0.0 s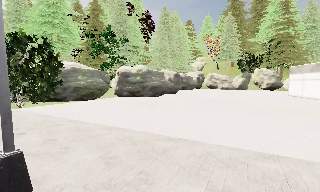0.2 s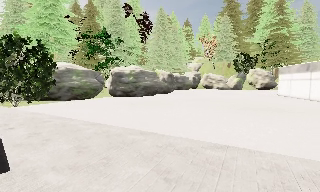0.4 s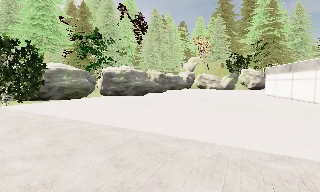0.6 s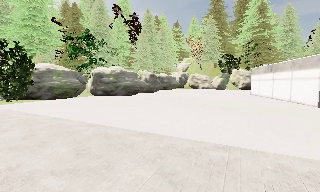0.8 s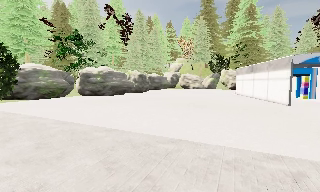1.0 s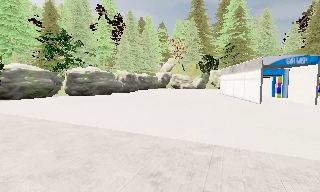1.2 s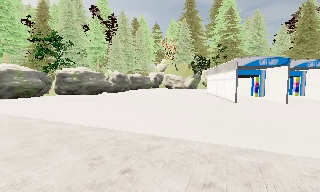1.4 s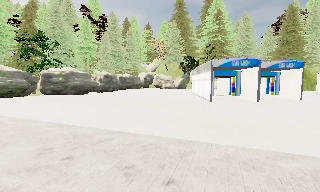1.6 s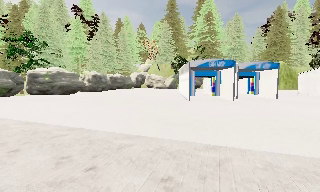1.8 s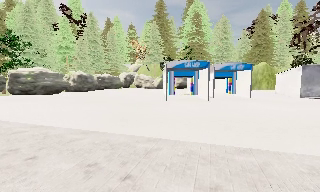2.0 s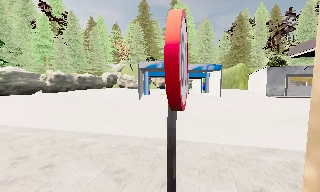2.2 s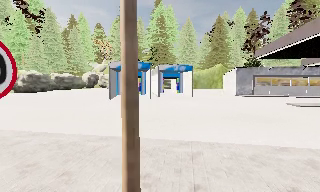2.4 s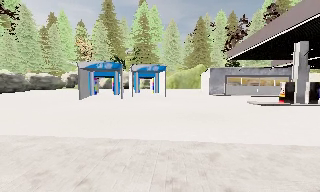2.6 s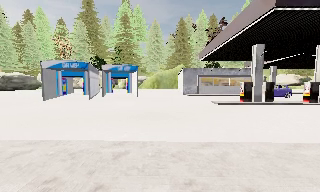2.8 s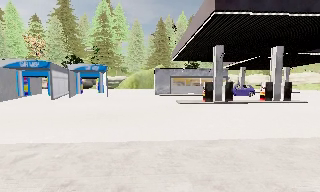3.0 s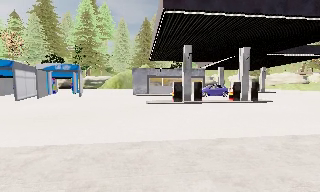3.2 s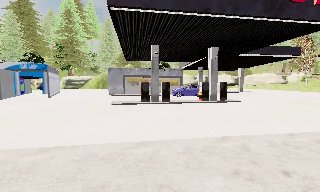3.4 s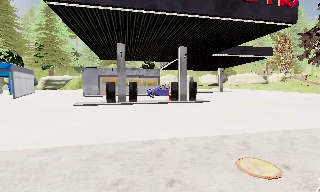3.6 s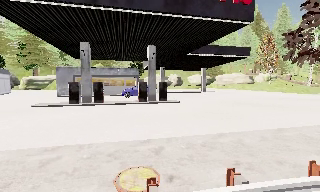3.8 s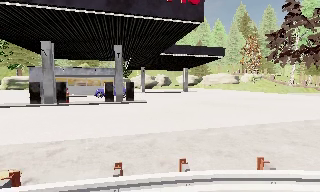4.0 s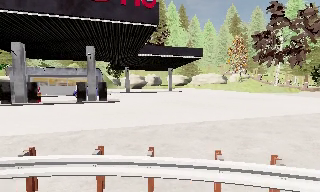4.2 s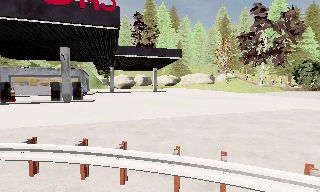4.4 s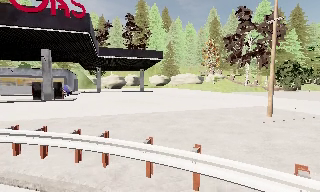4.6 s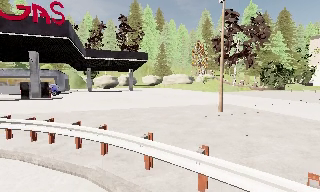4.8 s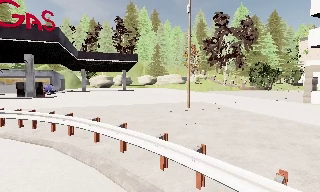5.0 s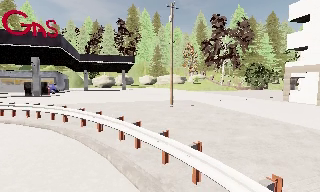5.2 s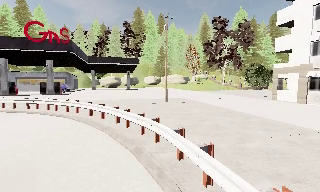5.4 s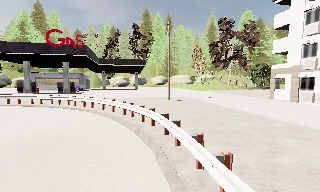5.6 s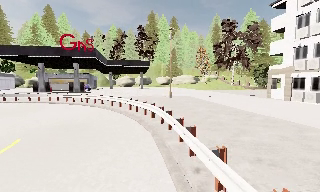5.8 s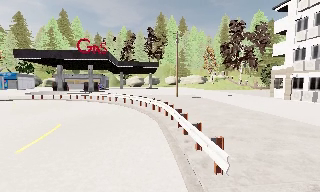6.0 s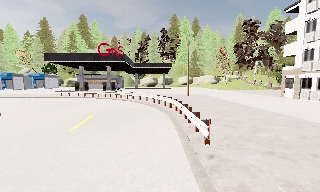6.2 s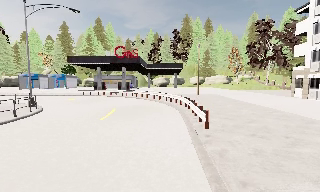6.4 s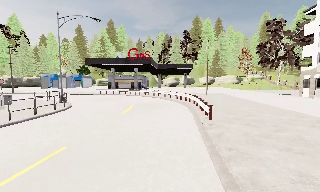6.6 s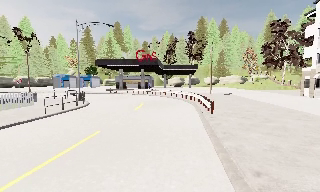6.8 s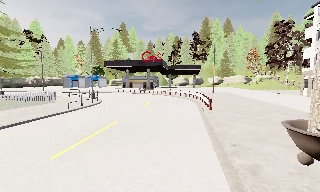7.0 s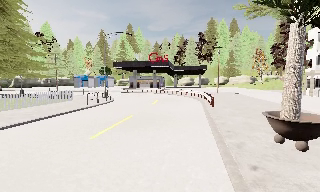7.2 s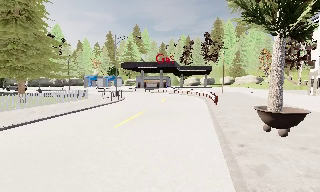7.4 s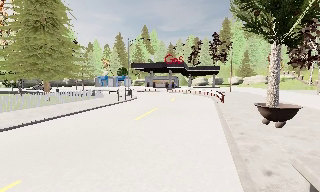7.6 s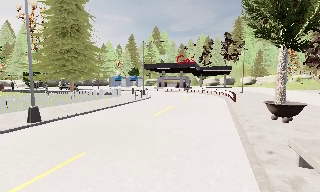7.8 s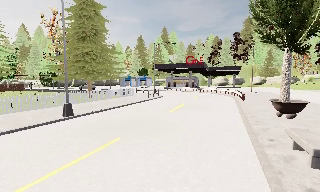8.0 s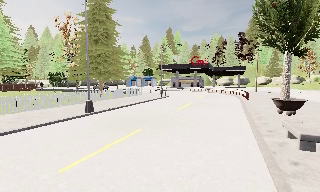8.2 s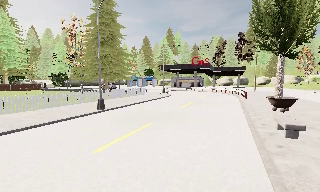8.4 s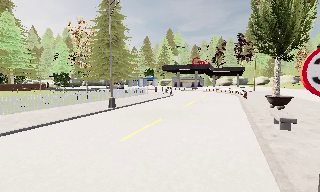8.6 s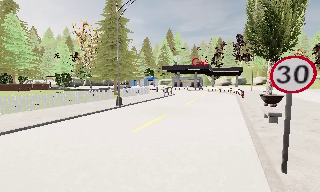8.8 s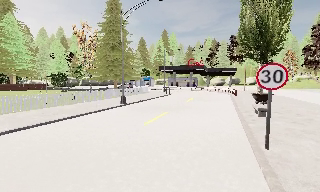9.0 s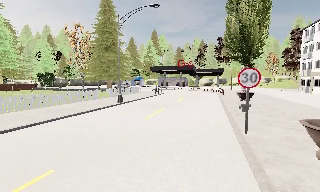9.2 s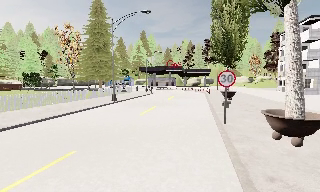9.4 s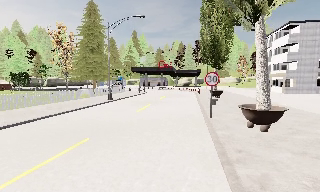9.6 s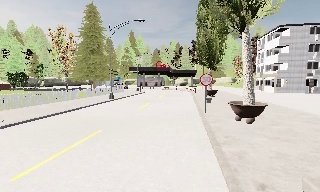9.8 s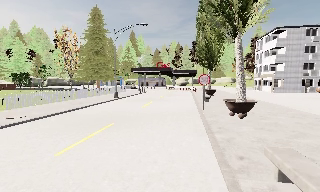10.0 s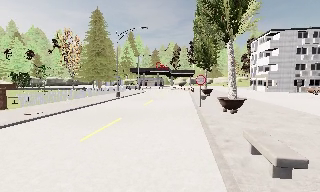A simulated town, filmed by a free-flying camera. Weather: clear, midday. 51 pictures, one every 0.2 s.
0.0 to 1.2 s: The camera travels to its right and backward, about 8 m, so close, fixed things drift to the left.
1.2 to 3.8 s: The camera pans to its right, which is clockwise from overhead, by about 35 degrees. It travels to its right, about 25 m, so close, fixed things drift to the left.
3.8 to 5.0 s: The camera travels to its right and backward, about 13 m, so close, fixed things drift to the left.
5.0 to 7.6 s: The camera pans to its left, which is counterclockwise from overhead, by about 35 degrees. It travels backward, about 19 m.
7.6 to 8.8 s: The camera travels backward and to its left, about 6 m, so what stands in front gets smaller.
8.8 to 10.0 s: The camera pans to its right, which is clockwise from overhead, by about 15 degrees. It travels backward, about 7 m, so what stands in front gets smaller.
The film runs backward here.
